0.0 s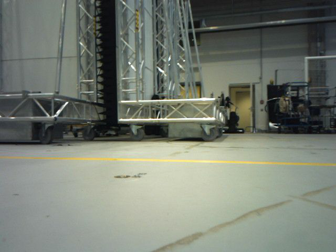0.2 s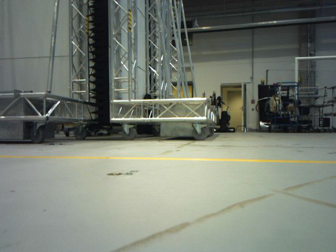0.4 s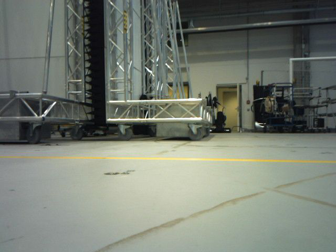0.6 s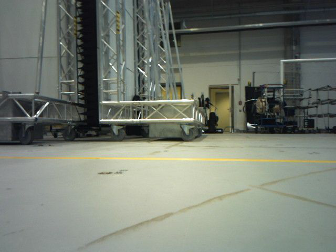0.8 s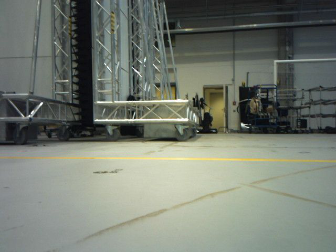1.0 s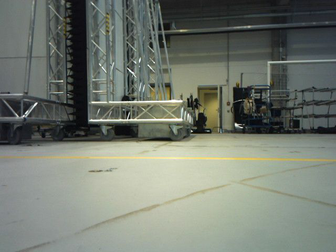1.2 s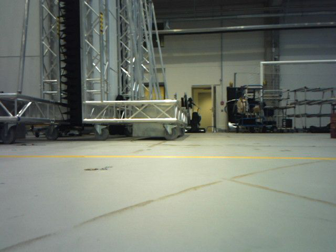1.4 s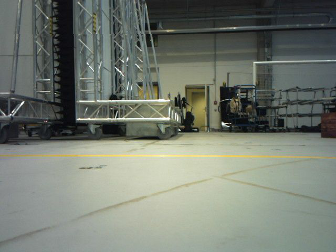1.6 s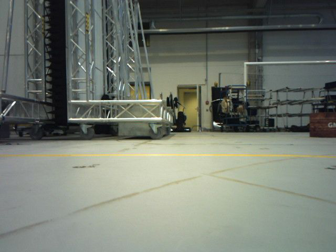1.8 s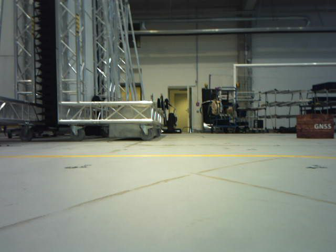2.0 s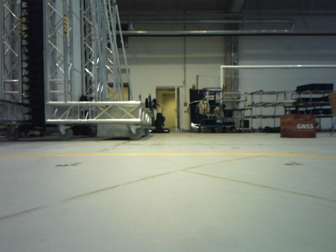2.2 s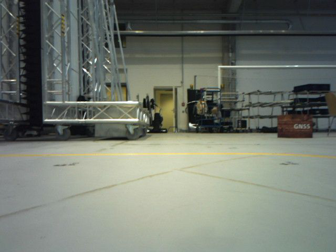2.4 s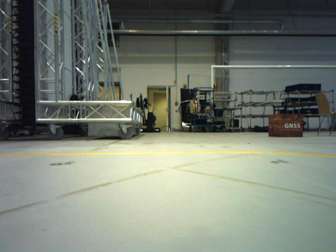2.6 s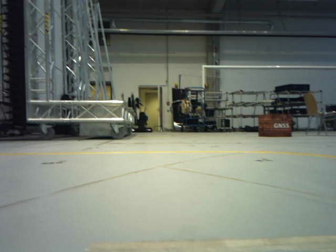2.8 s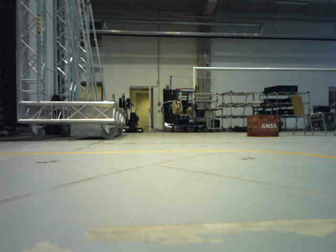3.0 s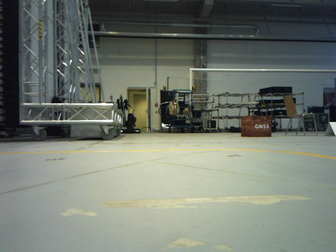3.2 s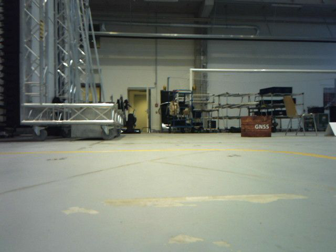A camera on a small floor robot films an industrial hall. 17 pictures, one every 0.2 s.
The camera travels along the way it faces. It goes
backward.
0.0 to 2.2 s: The camera pans to its right, which is clockwise from overhead, by about 15 degrees. It travels backward, about 0.4 m, so what stands in front gets smaller.
2.2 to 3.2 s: The camera travels backward, about 0.3 m, so what stands in front gets smaller. It gains speed.
The film runs backward here.
